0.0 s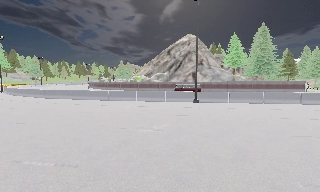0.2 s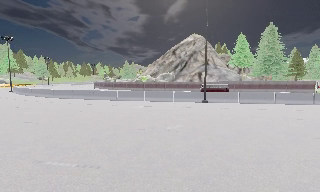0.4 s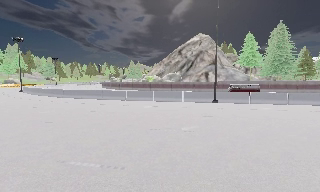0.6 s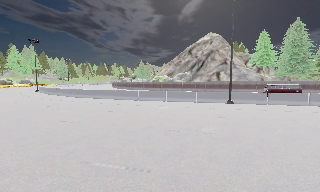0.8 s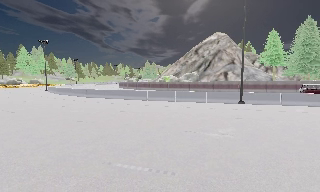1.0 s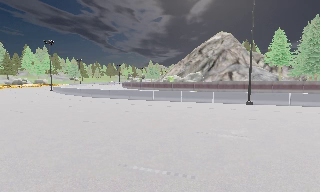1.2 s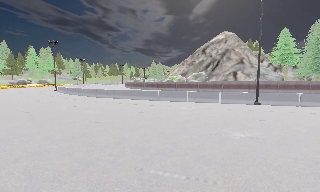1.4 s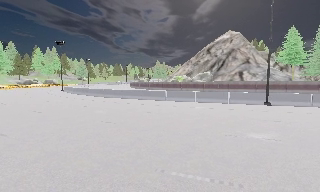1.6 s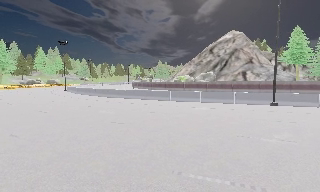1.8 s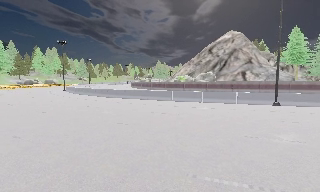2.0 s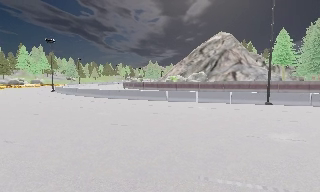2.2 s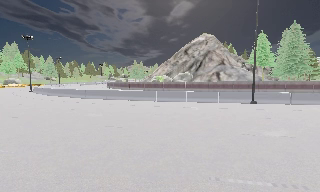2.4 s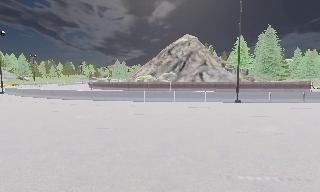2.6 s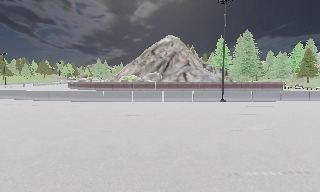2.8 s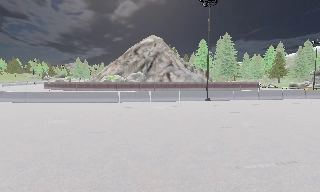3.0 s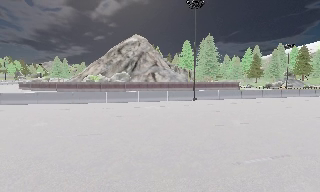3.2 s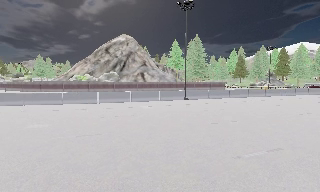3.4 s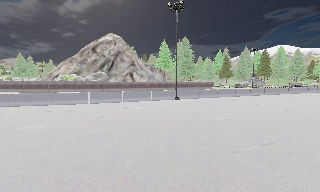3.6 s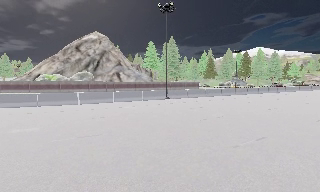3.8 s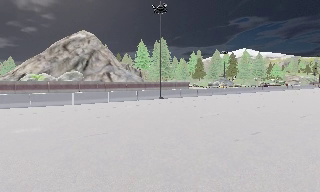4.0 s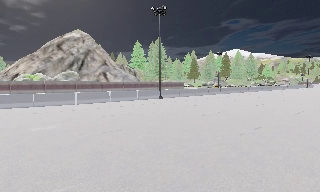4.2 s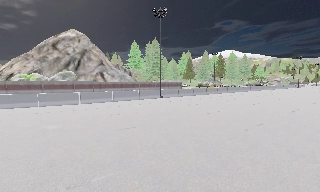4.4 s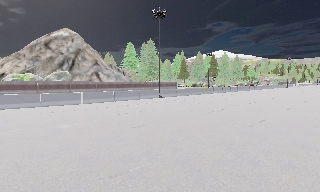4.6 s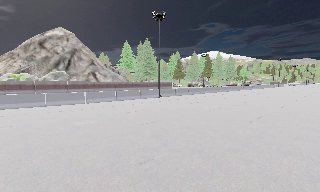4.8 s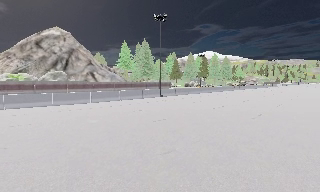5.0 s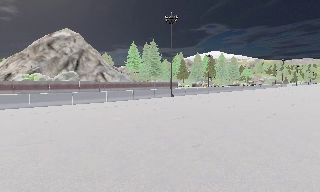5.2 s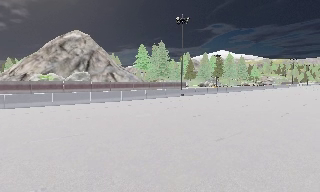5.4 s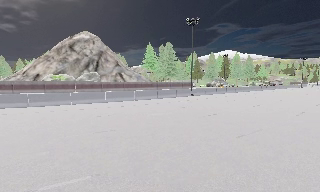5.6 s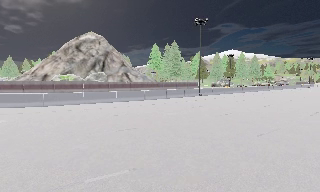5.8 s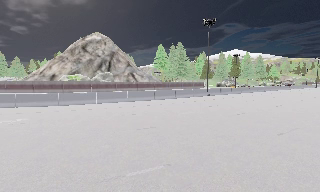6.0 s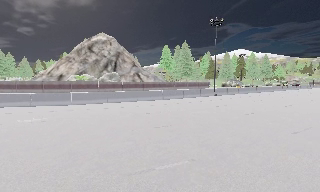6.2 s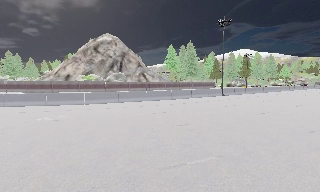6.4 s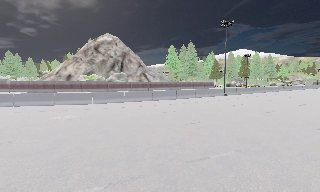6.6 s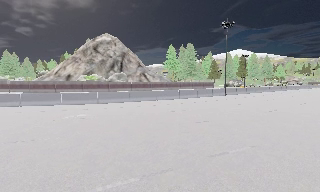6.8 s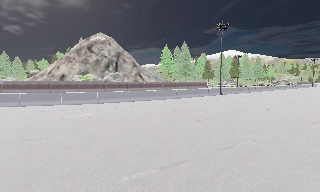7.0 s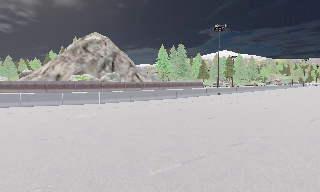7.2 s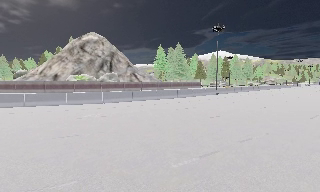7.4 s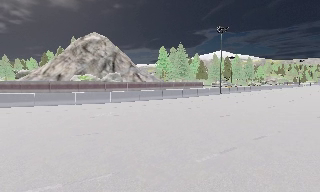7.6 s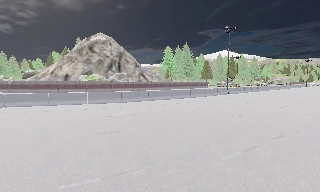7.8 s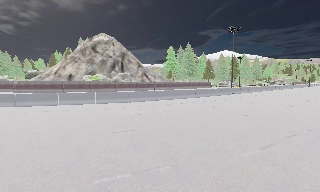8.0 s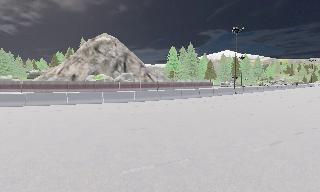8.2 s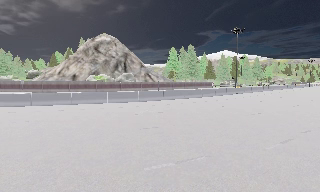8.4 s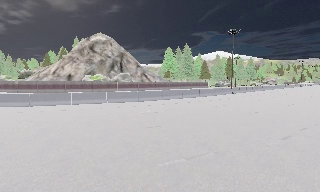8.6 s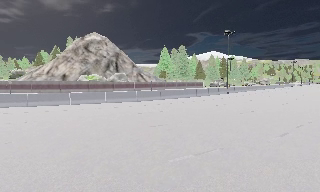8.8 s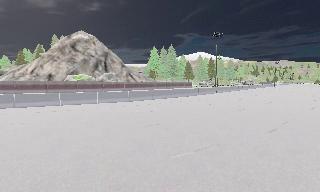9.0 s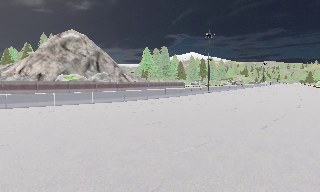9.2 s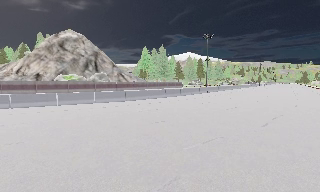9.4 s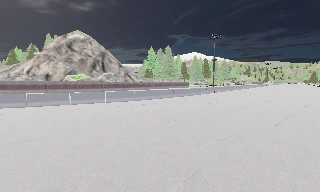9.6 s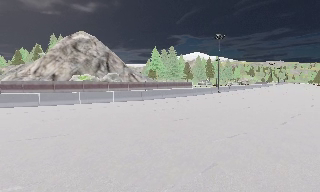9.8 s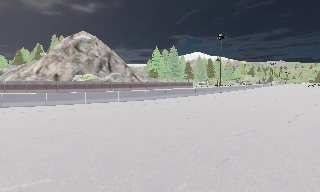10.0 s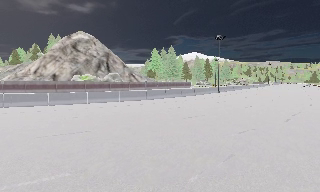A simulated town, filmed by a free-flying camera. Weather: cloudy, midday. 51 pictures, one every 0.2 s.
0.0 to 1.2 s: The camera travels to its left, about 3 m, so close, fixed things drift to the right.
1.2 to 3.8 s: The camera pans to its right, which is clockwise from overhead, by about 50 degrees. It travels to its left, about 7 m.
3.8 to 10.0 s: The camera pans to its right, which is clockwise from overhead, by about 15 degrees. It travels to its left and backward, about 25 m, so close, fixed things drift to the right. It loses speed.
The film runs backward here.
